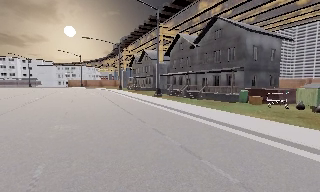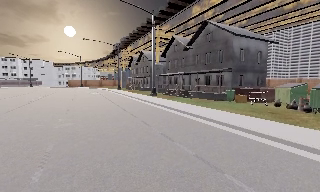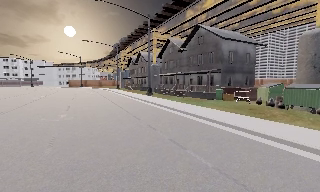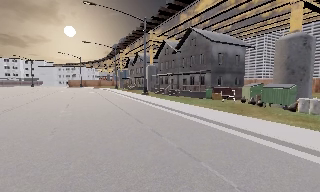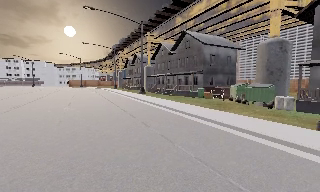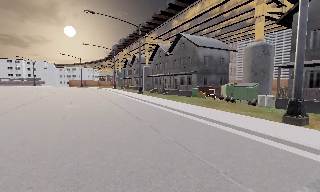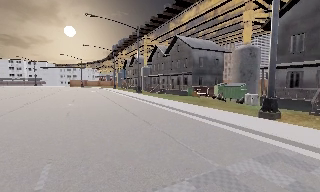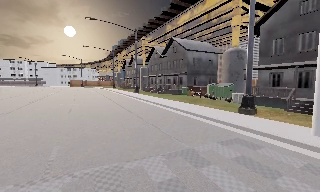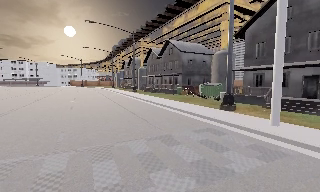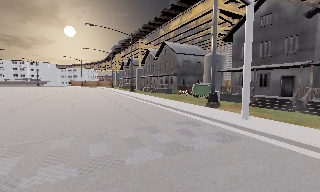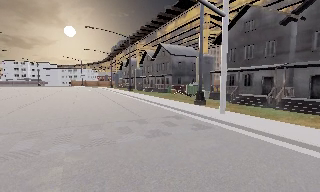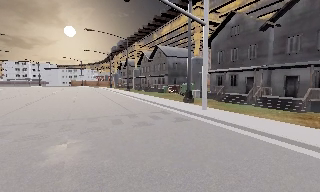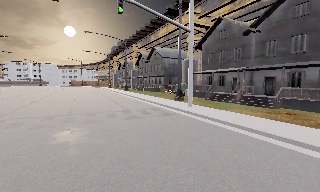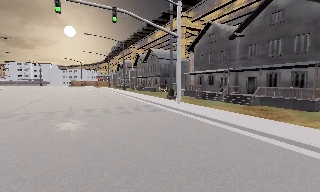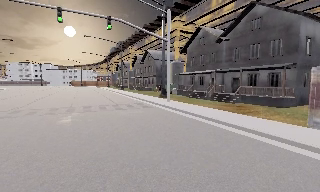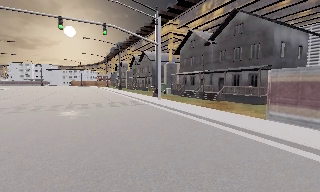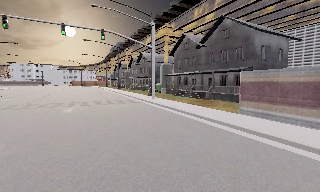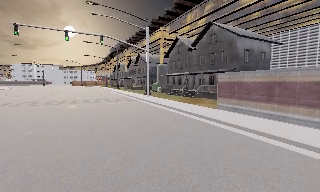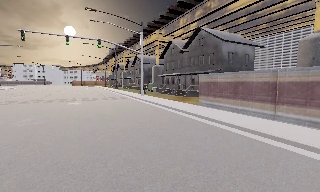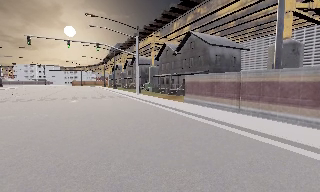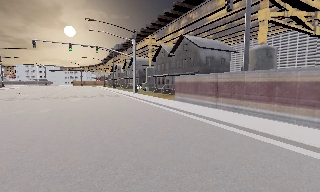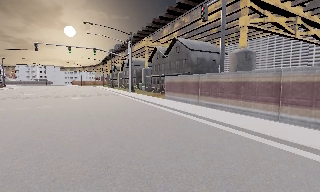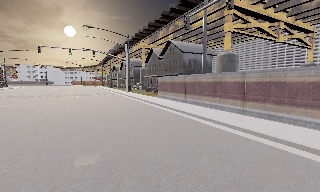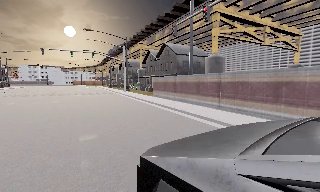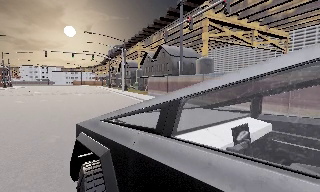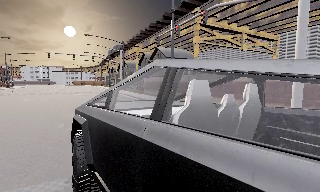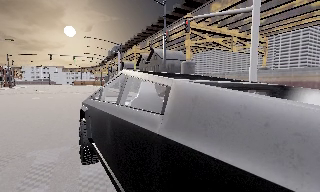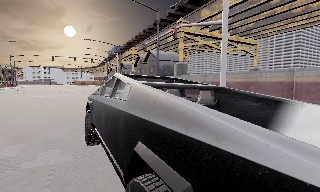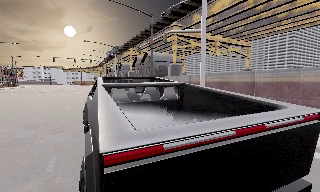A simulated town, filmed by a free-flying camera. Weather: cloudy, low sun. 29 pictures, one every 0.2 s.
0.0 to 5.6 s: The camera travels backward and to its right, about 45 m, so what stands in front gets smaller.
The film runs backward here.
